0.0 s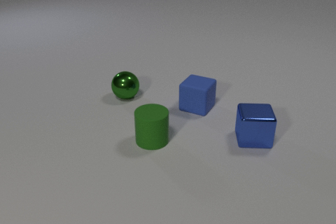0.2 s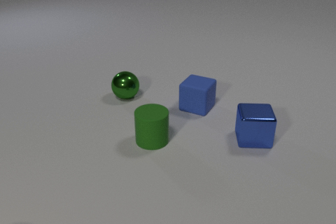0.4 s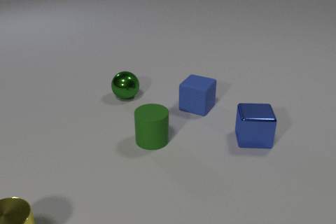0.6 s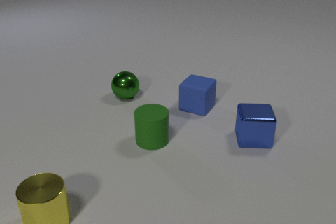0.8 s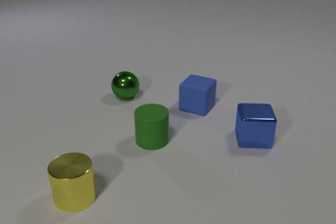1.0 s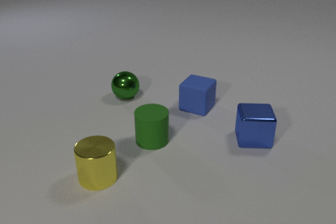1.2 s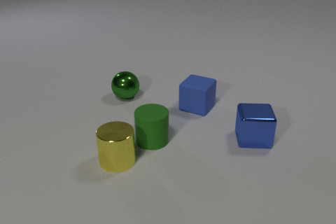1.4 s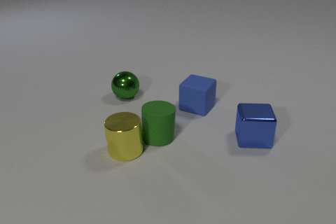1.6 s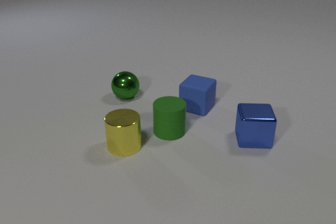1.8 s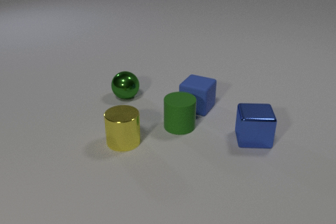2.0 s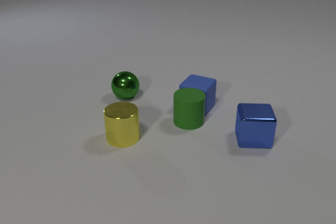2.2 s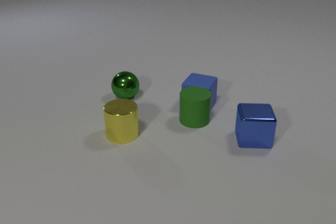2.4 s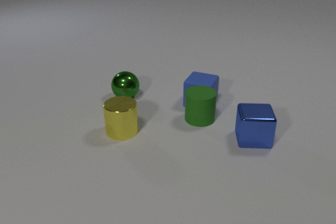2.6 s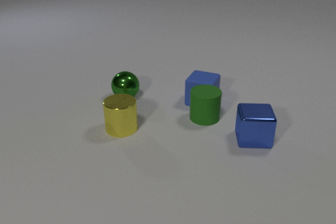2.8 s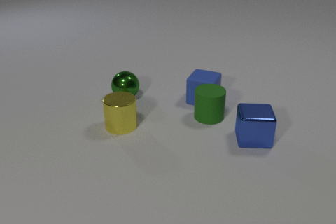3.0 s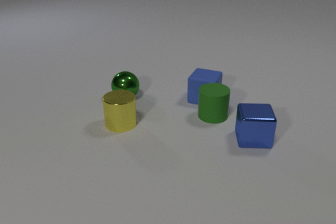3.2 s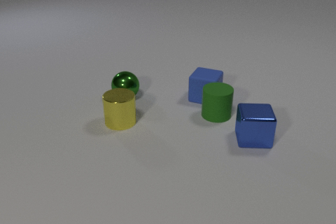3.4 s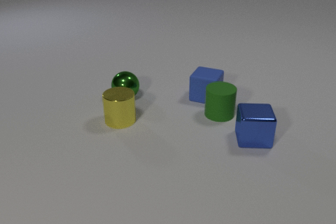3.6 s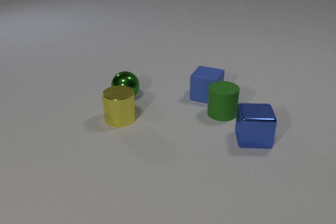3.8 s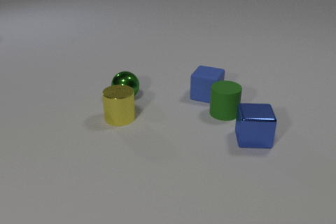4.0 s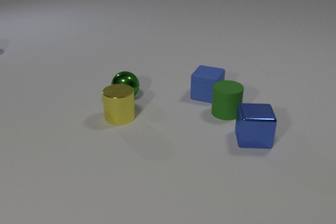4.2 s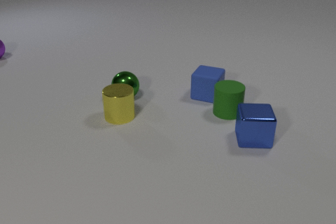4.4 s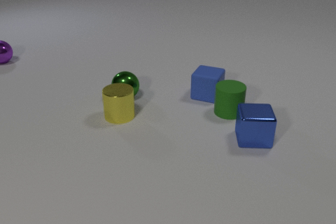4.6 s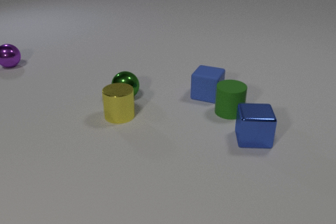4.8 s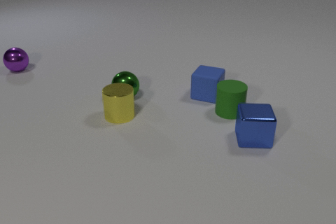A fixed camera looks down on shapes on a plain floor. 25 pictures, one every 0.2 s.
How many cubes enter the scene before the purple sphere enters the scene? 0.
What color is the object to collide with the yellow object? green.
How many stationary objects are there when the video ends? 5.
0.0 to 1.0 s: The yellow metal cylinder comes in at the bottom edge, slides to the right and away from the camera.
1.0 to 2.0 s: The yellow metal cylinder slides away from the camera and to the right. The green rubber cylinder slides to the right and away from the camera. The yellow metal cylinder and the green rubber cylinder collide. The green rubber cylinder and the blue rubber cube collide.
2.0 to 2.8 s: The yellow metal cylinder slides away from the camera. The green rubber cylinder slides to the right and away from the camera. The blue rubber cube slides away from the camera and to the right.
2.8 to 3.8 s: The yellow metal cylinder slides away from the camera. The green rubber cylinder slides to the right and away from the camera. The blue rubber cube slides away from the camera.
3.8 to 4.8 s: The purple metal sphere comes in at the left edge, rolls toward the camera and to the right.
